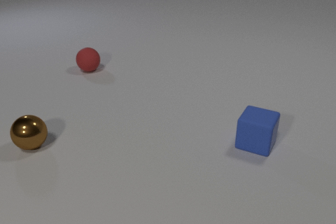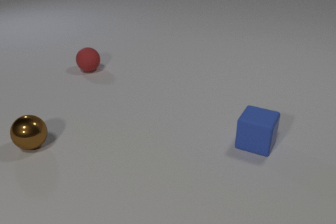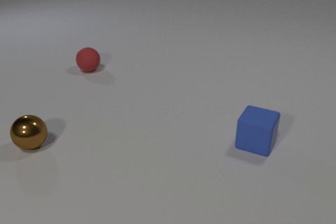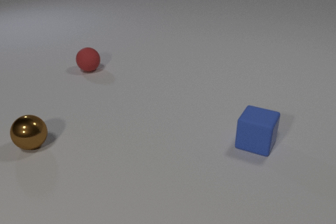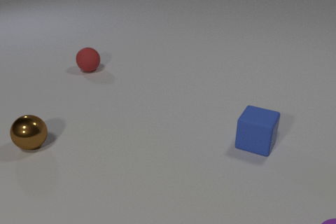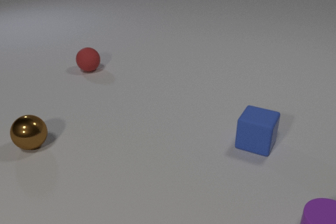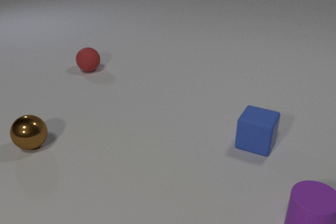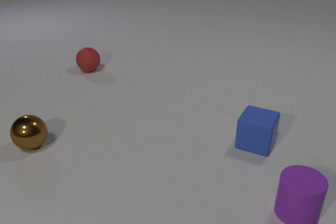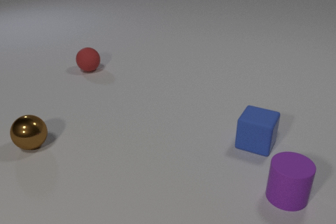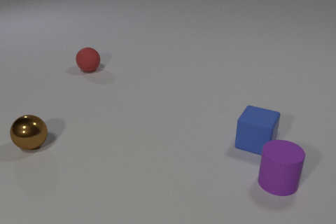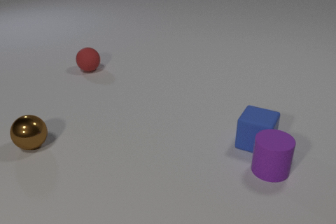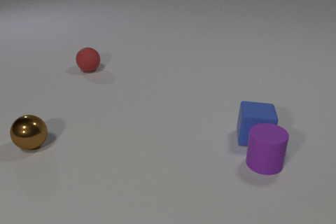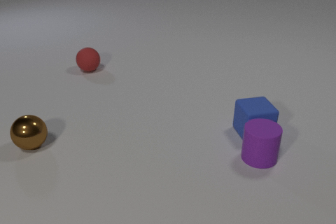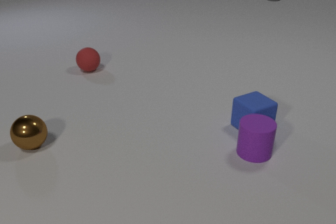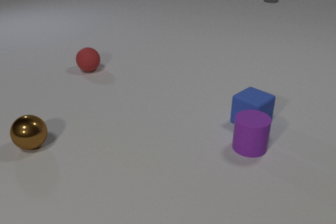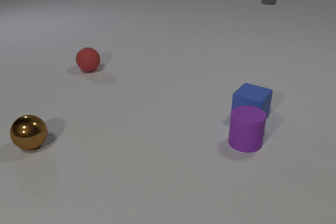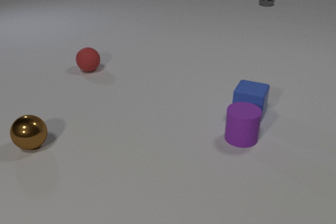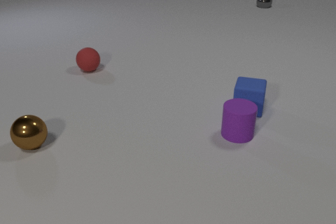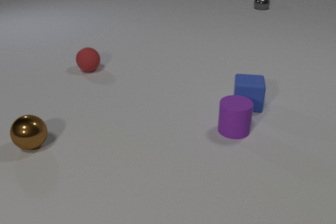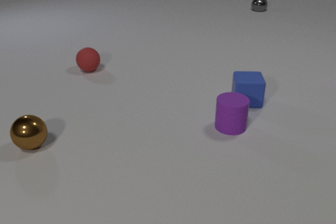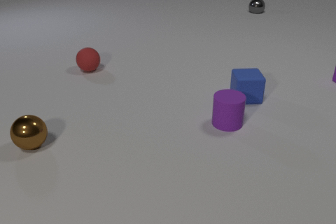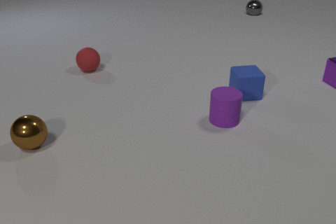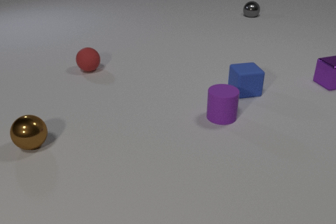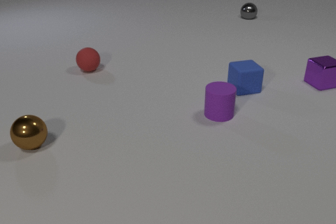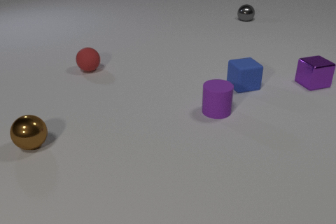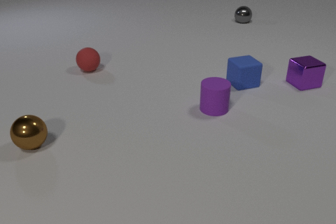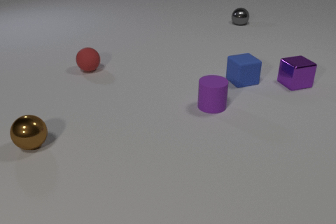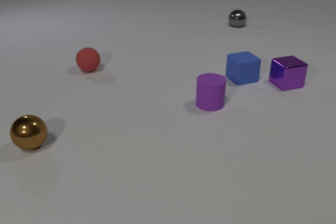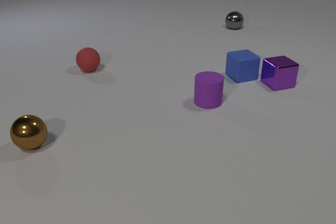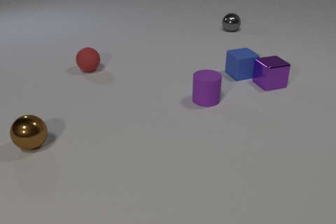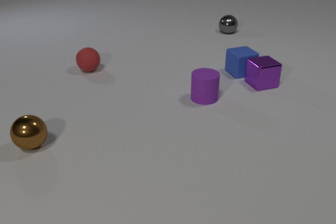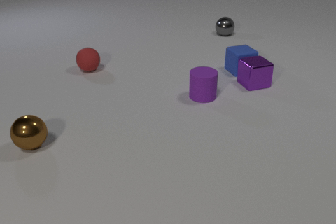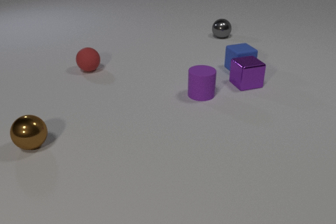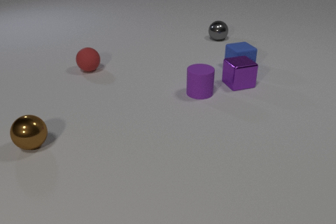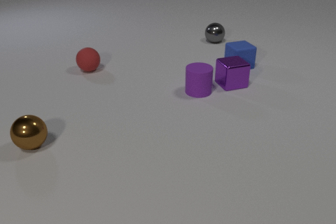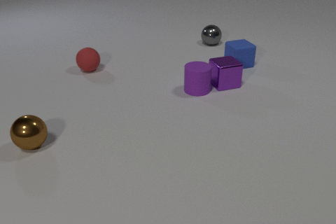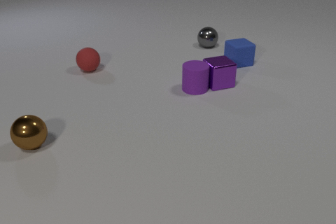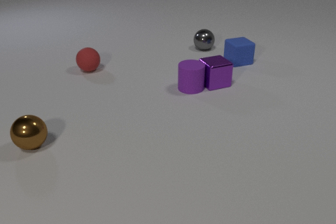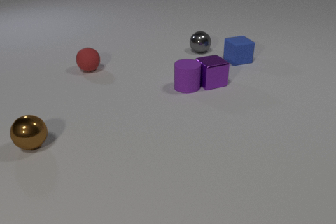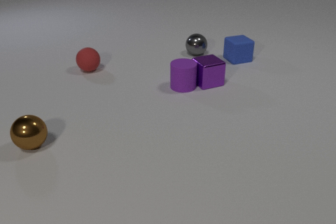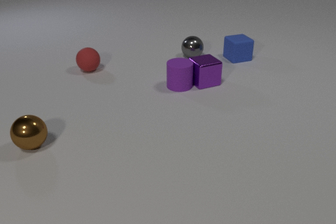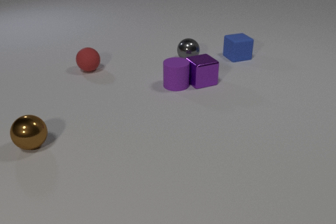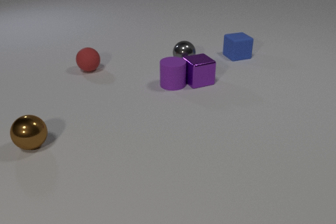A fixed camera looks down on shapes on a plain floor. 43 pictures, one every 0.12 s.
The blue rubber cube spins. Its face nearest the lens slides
to the right.
The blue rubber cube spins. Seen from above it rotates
counterclockwise.
0.00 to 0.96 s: The purple rubber cylinder comes in at the bottom edge, slides away from the camera and to the left.
0.96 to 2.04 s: The purple rubber cylinder slides away from the camera and to the left. The blue rubber cube slides away from the camera, spins counterclockwise seen from above by about 105 degrees, its near face sliding to the right. The gray metal sphere comes in at the top edge, rolls toward the camera. The purple rubber cylinder and the blue rubber cube collide.
2.04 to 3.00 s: The purple rubber cylinder slides away from the camera and to the left. The blue rubber cube slides away from the camera, spins counterclockwise seen from above by about 30 degrees, its near face sliding to the right. The purple metal cube comes in at the right edge, slides to the left and toward the camera. The gray metal sphere rolls toward the camera.
3.00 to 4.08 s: The purple rubber cylinder slides away from the camera and to the left. The blue rubber cube slides away from the camera. The purple metal cube slides to the left. The gray metal sphere rolls toward the camera and to the left.
4.08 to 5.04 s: The purple rubber cylinder slides to the left and away from the camera. The blue rubber cube slides away from the camera. The purple metal cube slides to the left. The gray metal sphere rolls toward the camera and to the left. The purple rubber cylinder and the purple metal cube collide.
How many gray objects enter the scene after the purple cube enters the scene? 0.
What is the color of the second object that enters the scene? gray.
How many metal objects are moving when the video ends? 2.
